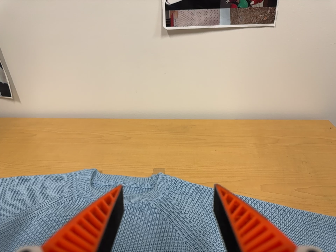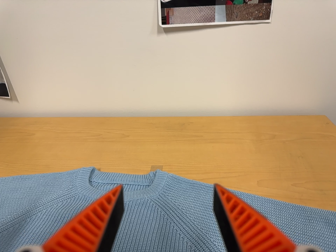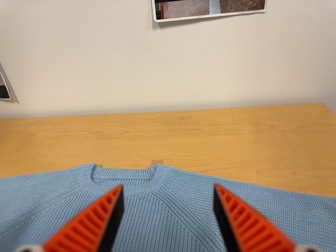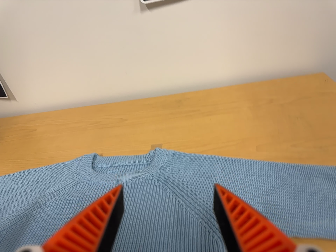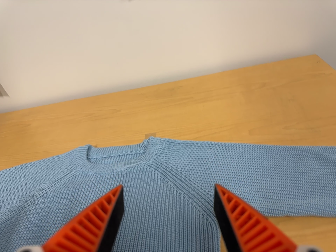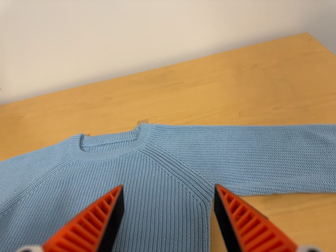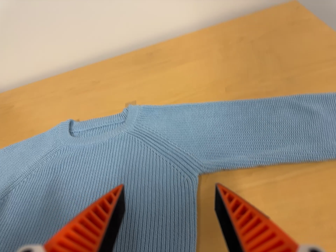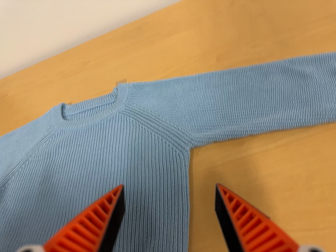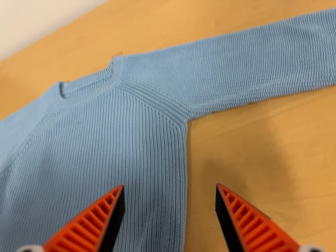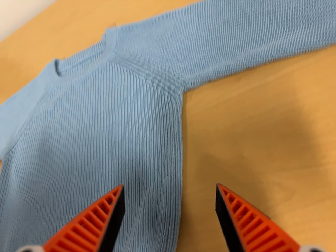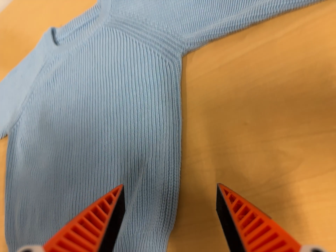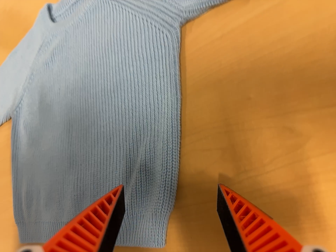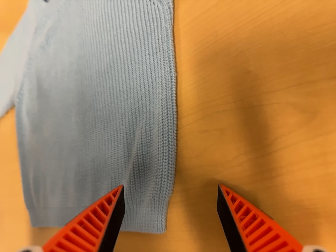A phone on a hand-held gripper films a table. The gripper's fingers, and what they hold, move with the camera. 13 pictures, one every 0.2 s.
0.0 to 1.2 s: The camera travels to its right, about 9 cm, so close, fixed things drift to the left. Its aim tips toward the bottom of its view by about 15 degrees, and the scene shifts upward. It rolls about its line of sight by about 15 degrees, and the scene rotates counterclockwise.
1.2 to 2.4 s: The camera pans to its left by about 15 degrees. It travels to its right and forward, about 16 cm. Its aim tips toward the bottom of its view by about 35 degrees, and the scene shifts upward. It rolls about its line of sight by about 15 degrees, and the scene rotates counterclockwise.
The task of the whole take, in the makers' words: fold up.
The film runs forward here.
